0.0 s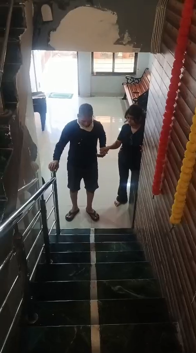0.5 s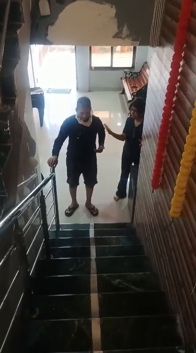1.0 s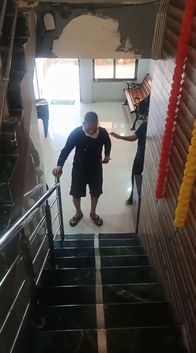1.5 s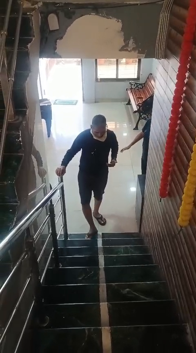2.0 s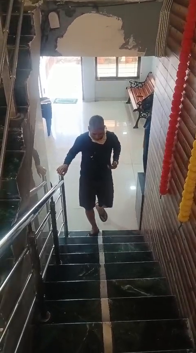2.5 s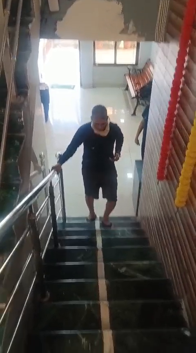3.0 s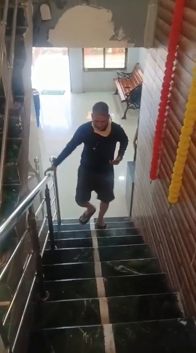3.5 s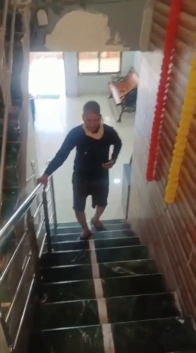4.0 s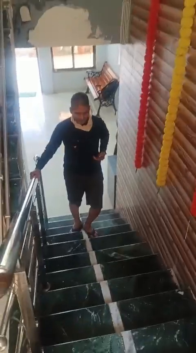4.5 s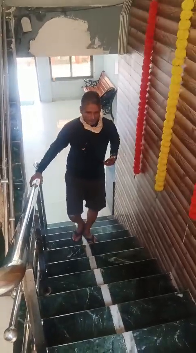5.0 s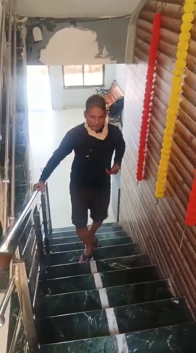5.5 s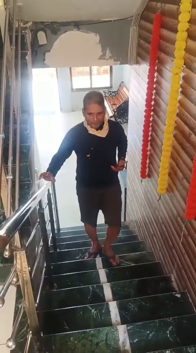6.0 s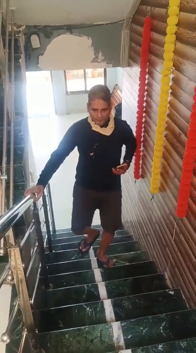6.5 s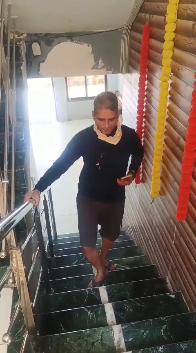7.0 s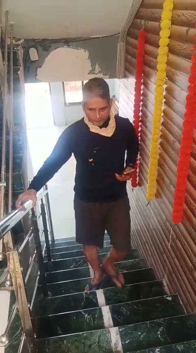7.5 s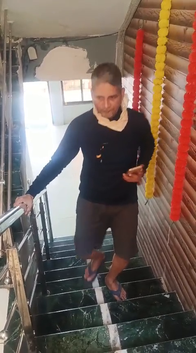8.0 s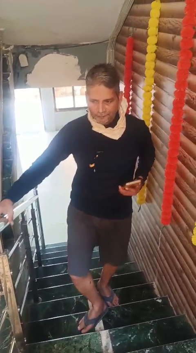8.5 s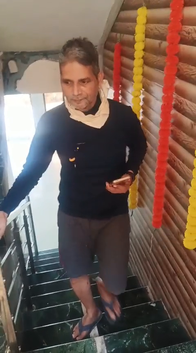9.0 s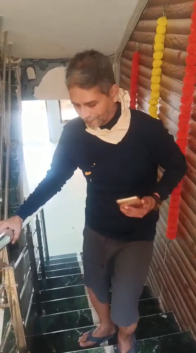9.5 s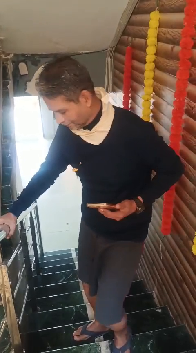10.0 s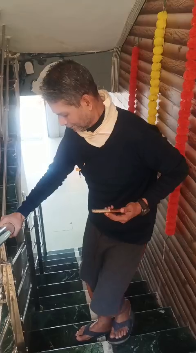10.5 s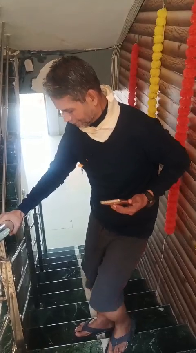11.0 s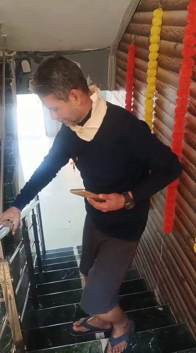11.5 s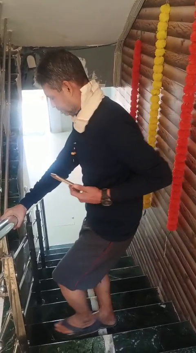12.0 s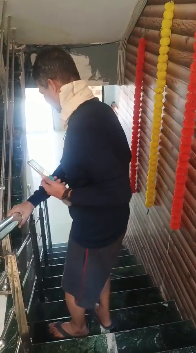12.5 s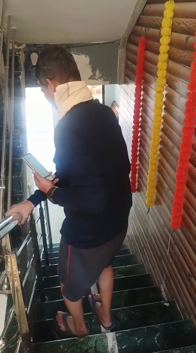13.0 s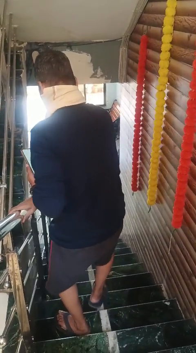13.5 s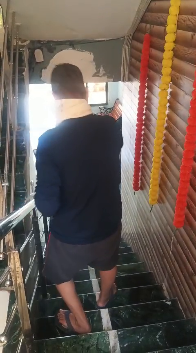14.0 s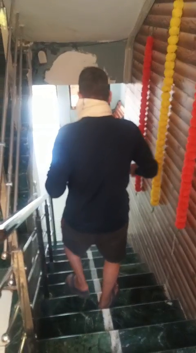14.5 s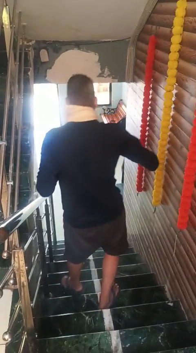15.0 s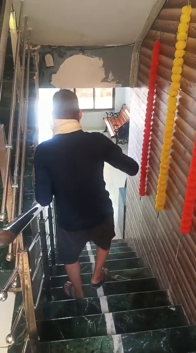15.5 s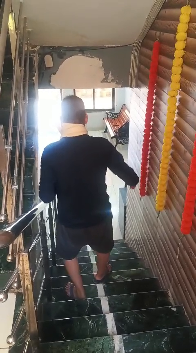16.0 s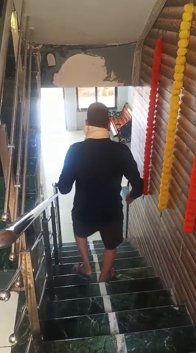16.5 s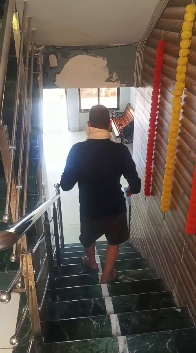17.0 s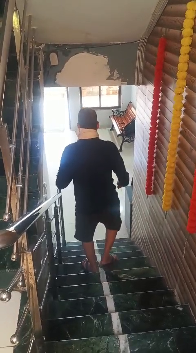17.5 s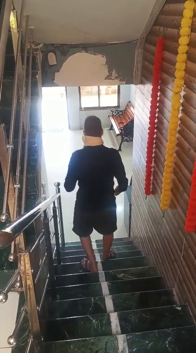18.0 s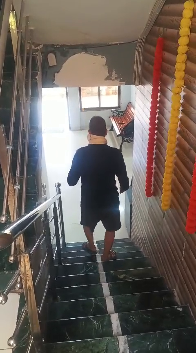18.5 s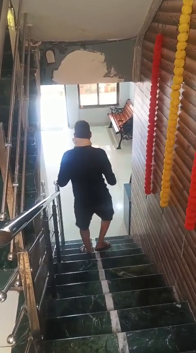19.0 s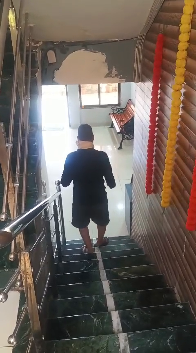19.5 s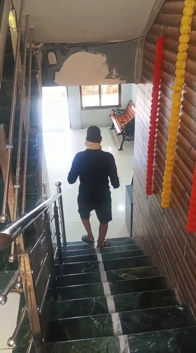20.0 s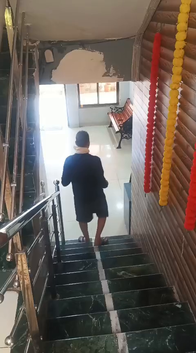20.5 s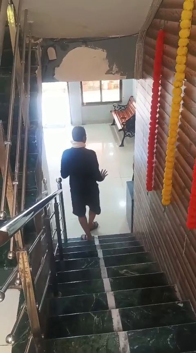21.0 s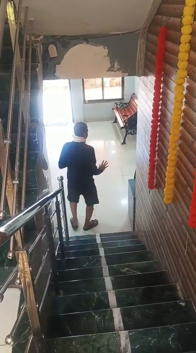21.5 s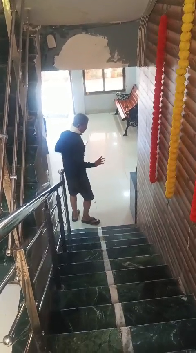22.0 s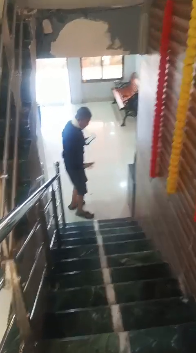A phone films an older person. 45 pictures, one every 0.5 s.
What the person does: Climbing stairs.
